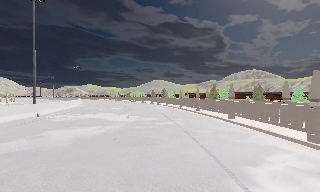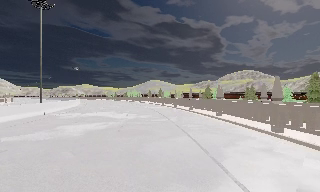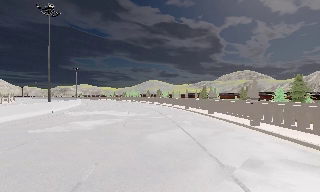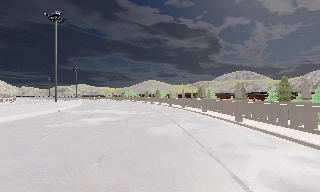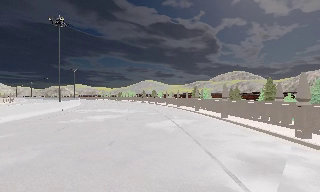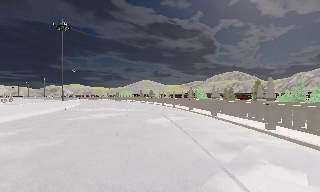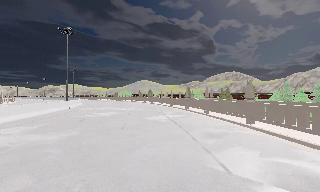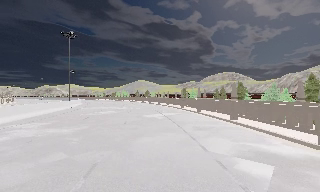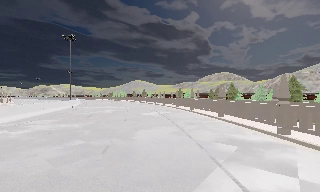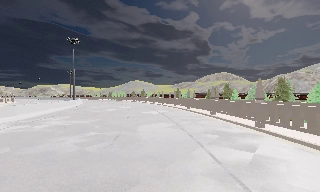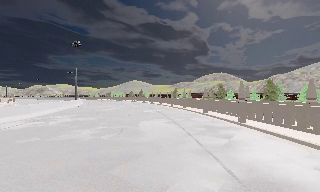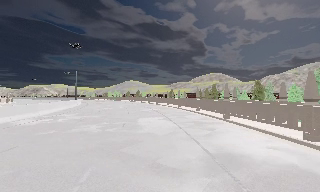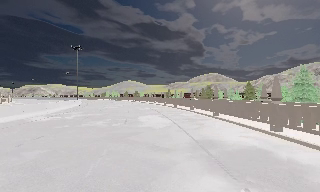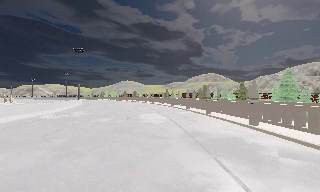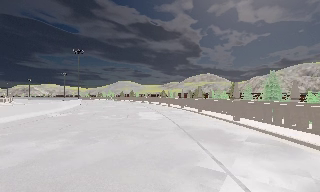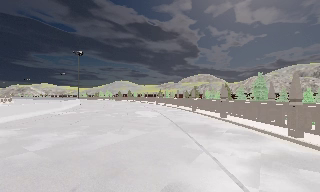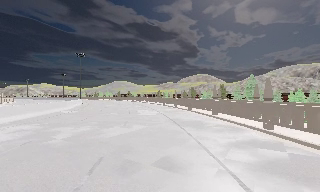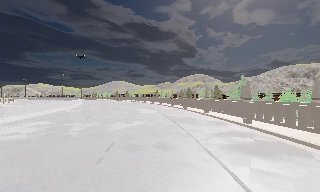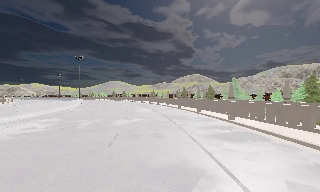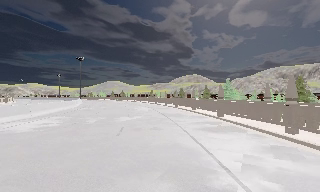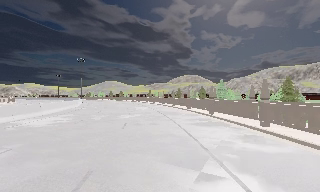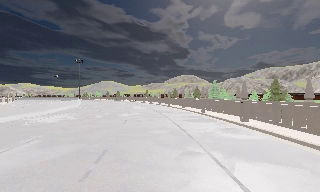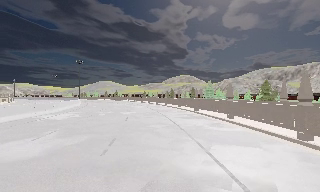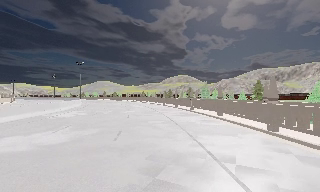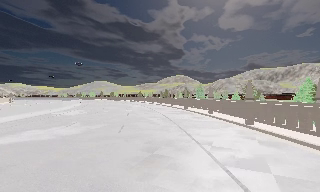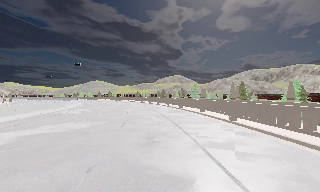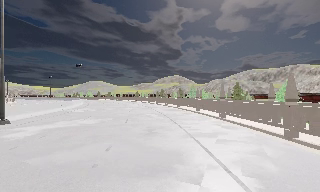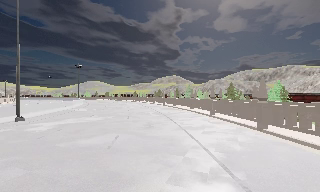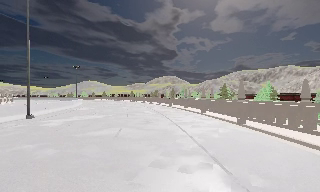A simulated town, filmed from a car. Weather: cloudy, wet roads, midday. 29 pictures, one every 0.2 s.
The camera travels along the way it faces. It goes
backward.
0.0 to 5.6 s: The camera pans to its right, which is clockwise from overhead, by about 25 degrees. It travels backward, about 45 m, so what stands in front gets smaller.
The film runs backward here.
